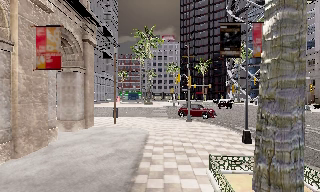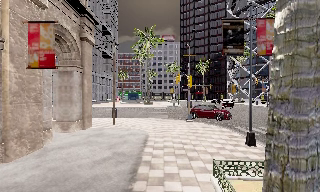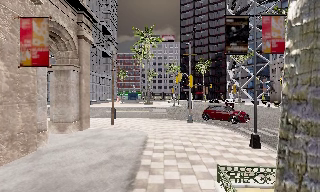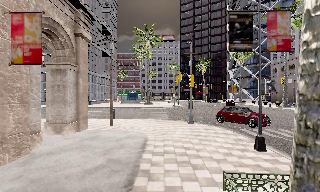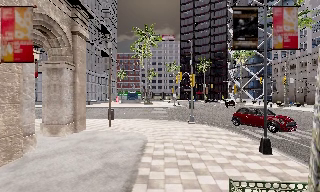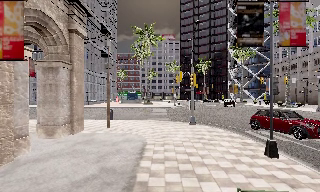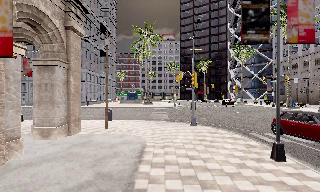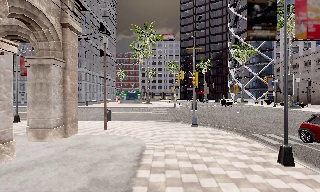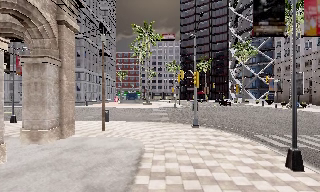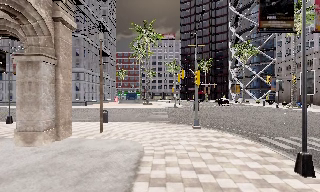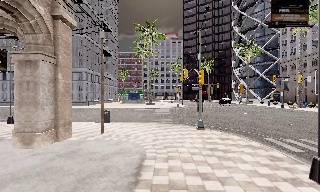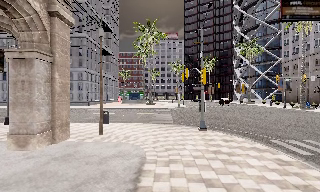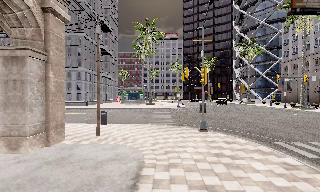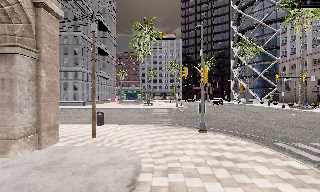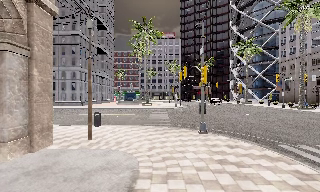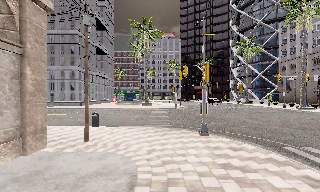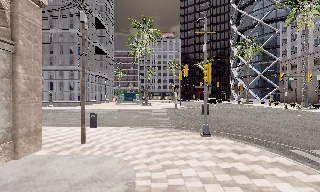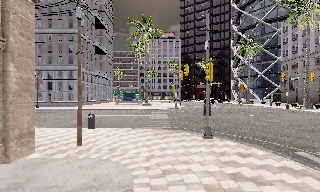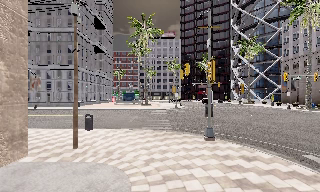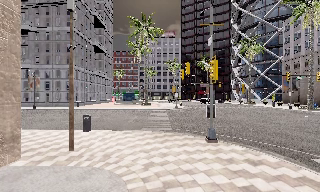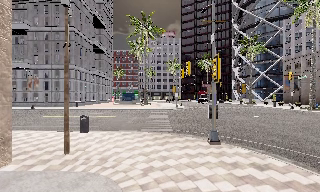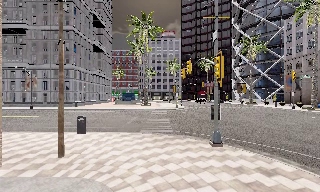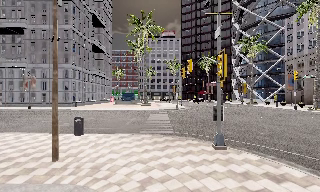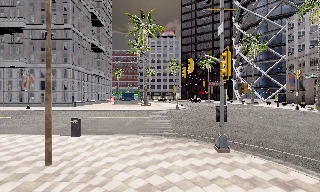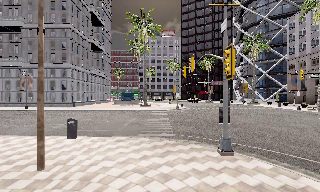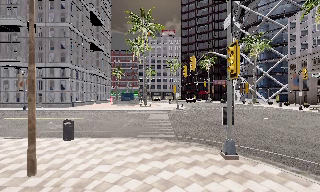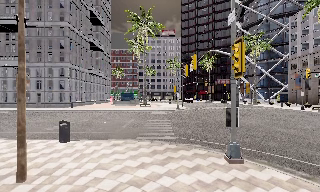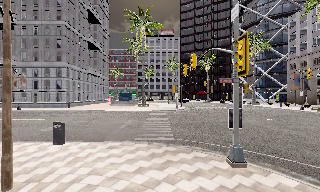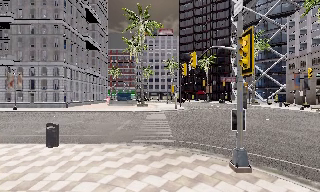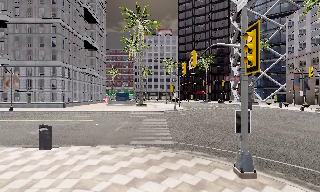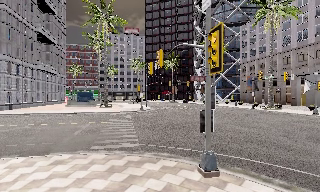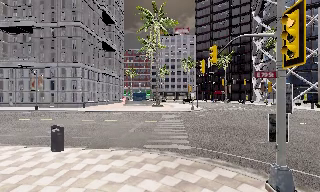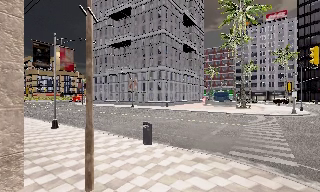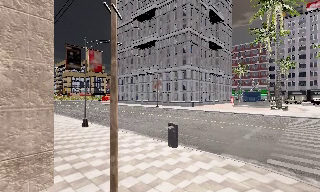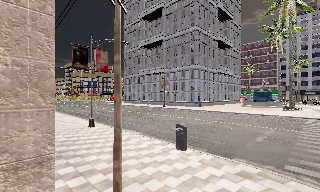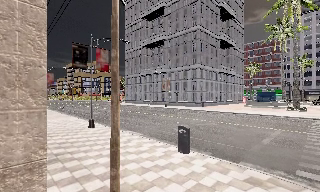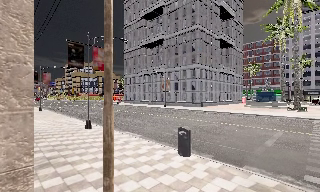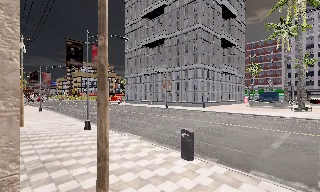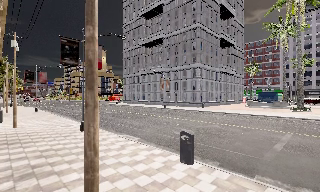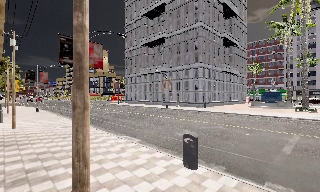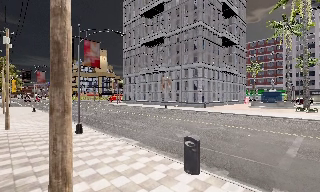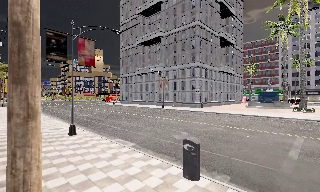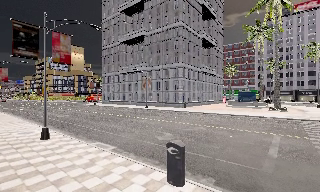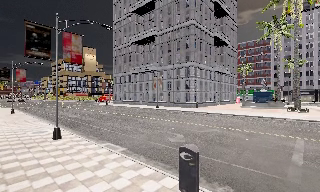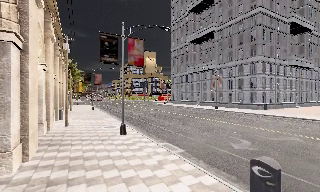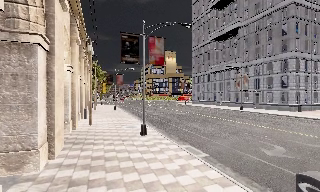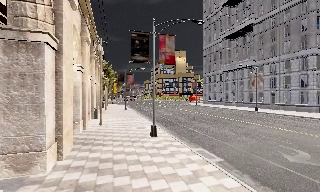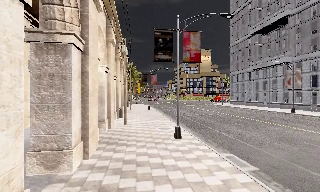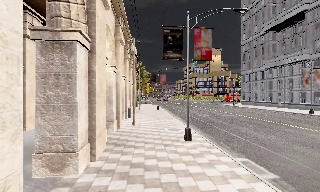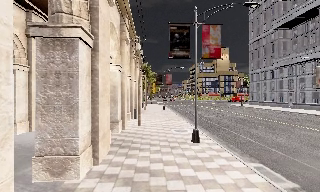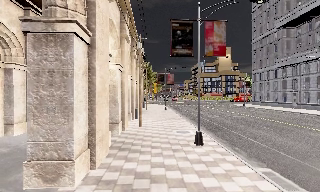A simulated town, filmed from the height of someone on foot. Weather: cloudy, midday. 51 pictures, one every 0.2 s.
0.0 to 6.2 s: The camera travels forward, about 12 m, so what stands in front looms larger.
6.2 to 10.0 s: The scene slides to the right, as the camera pans about 80 degrees to its left. It travels forward, about 7 m.
The film runs forward here.
